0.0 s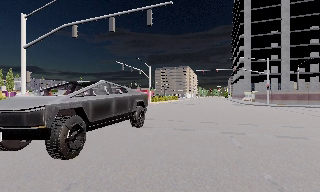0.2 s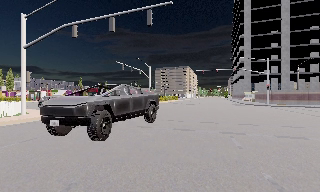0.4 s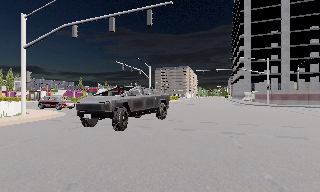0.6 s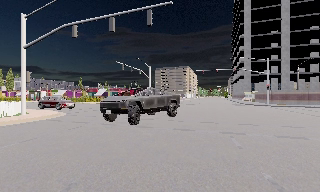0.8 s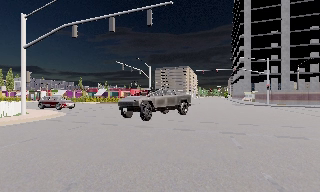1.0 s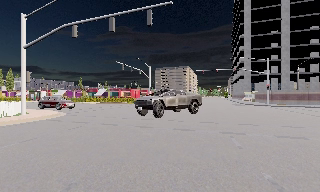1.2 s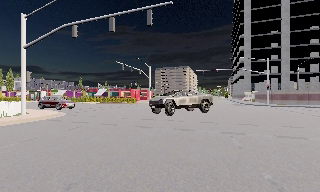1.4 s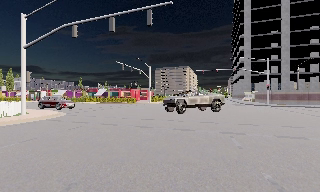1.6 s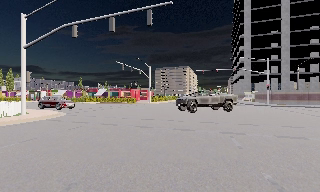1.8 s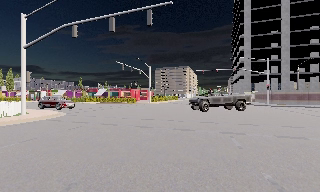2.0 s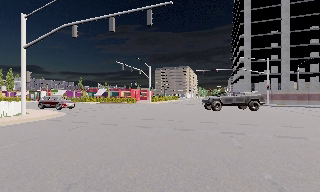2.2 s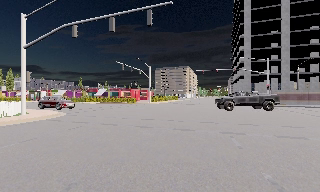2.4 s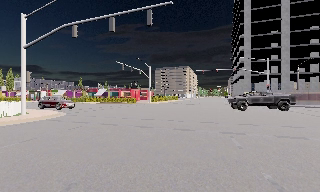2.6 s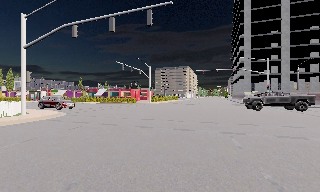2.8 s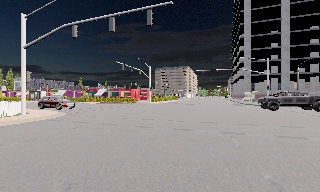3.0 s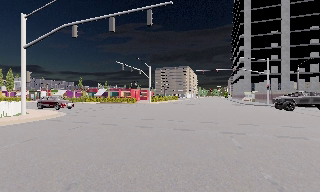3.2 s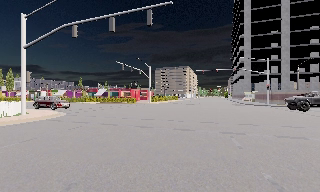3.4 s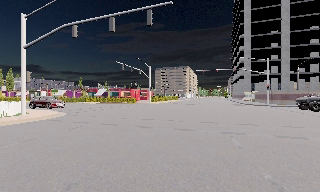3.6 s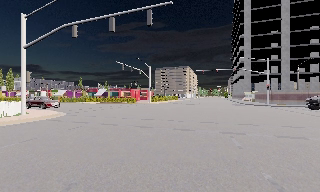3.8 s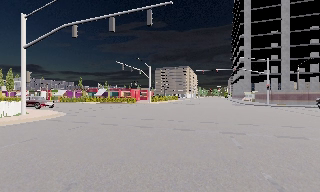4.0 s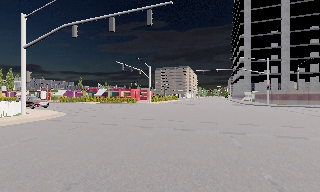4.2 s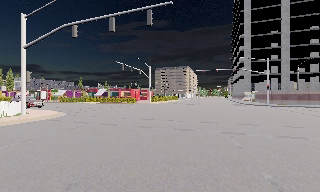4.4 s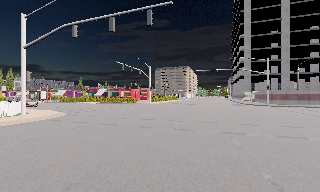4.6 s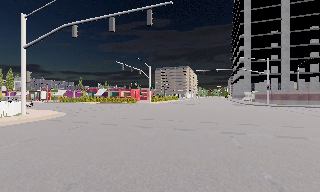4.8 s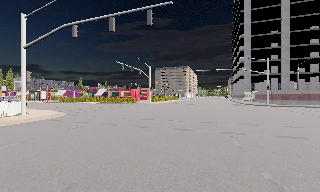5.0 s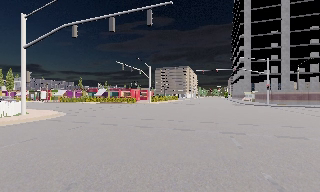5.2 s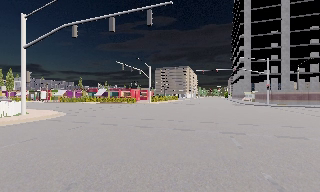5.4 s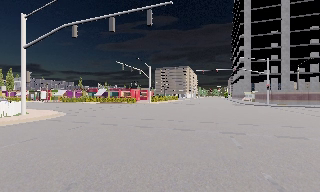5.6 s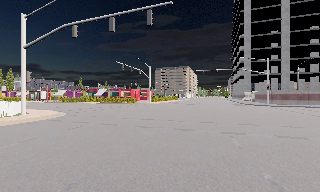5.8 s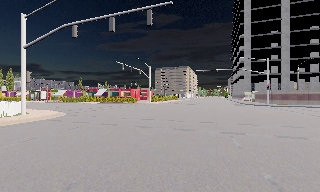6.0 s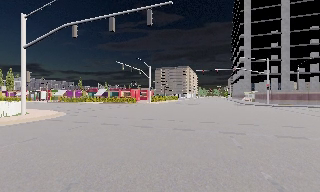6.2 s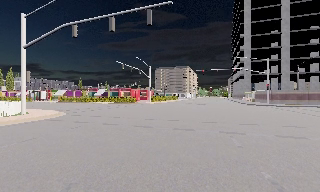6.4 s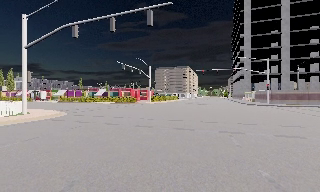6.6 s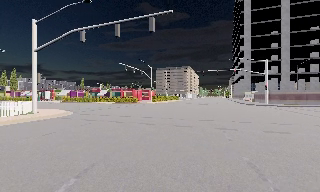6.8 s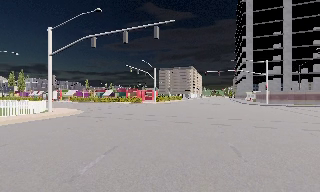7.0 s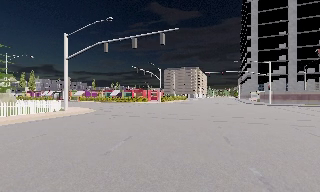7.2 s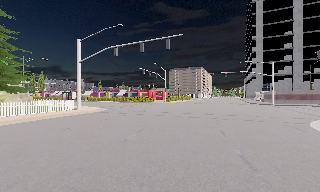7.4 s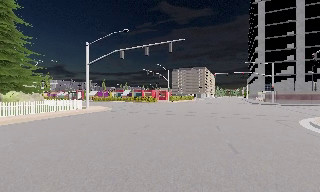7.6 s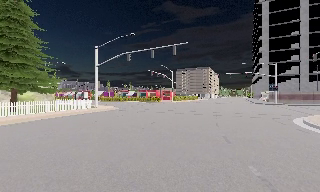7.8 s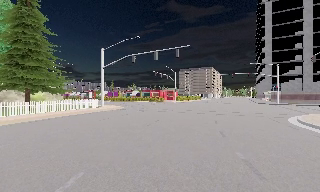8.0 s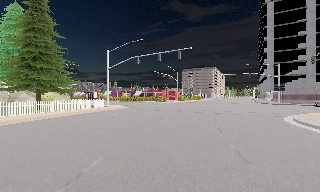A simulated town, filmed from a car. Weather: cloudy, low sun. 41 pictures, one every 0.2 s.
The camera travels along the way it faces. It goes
backward.
0.0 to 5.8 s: The camera keeps its place and its aim.
5.8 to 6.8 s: The camera travels backward, about 2 m, so what stands in front gets smaller. It gains speed.
6.8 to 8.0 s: The camera travels backward, about 6 m, so what stands in front gets smaller.
The film runs backward here.
